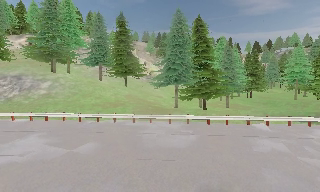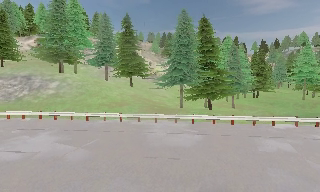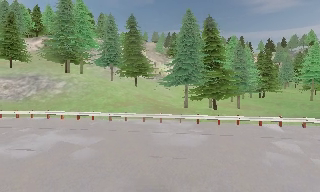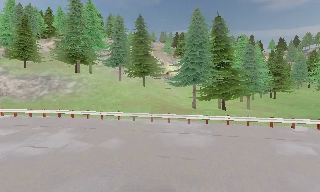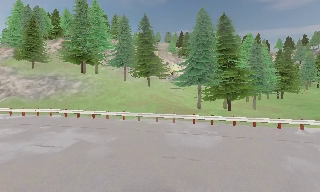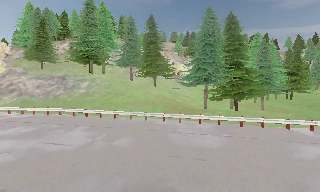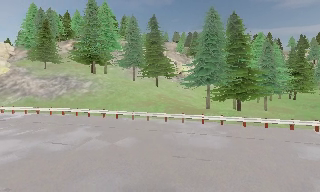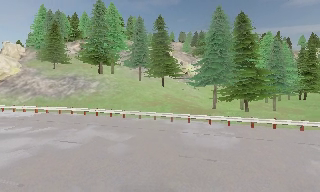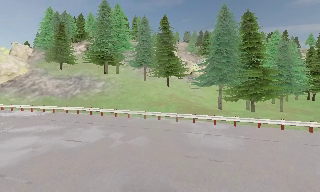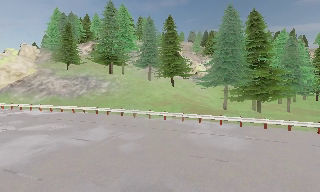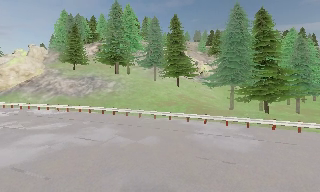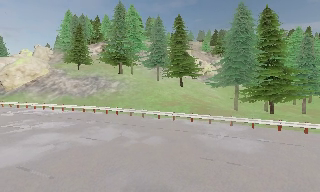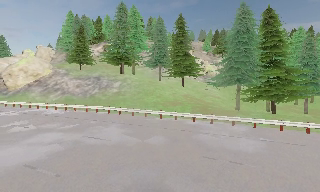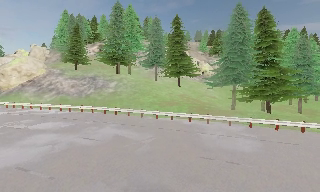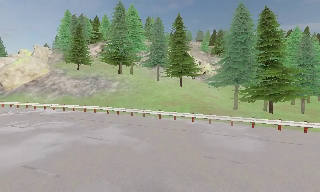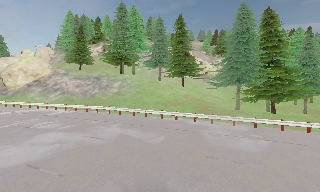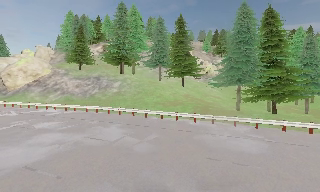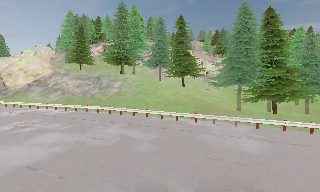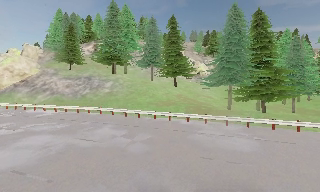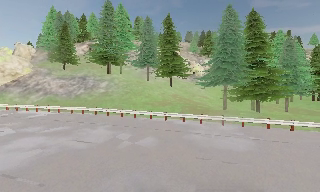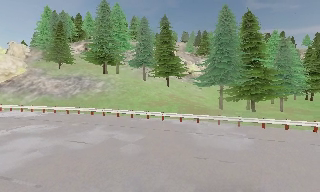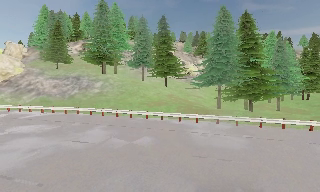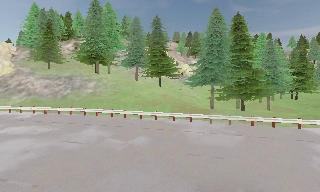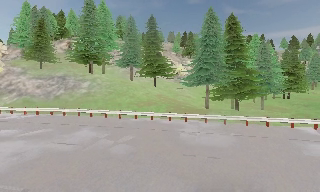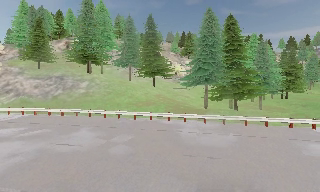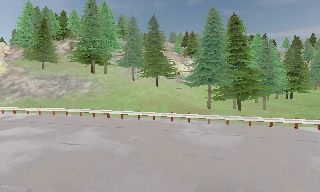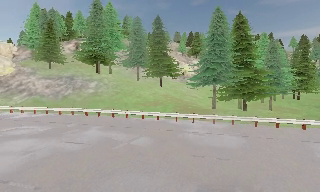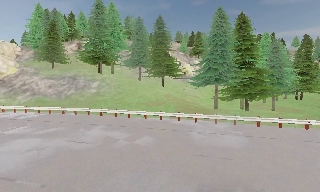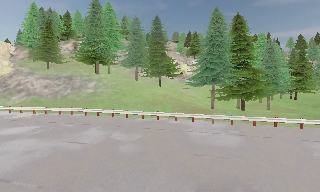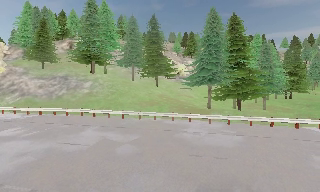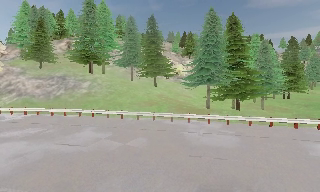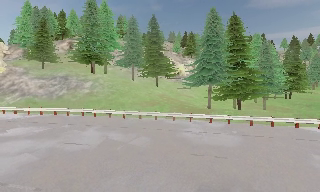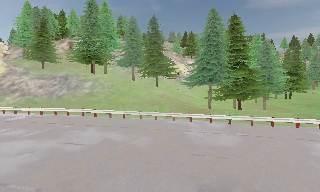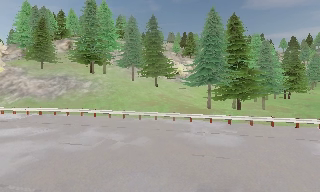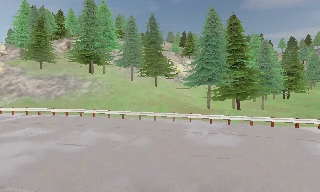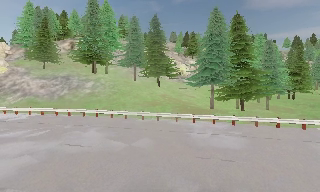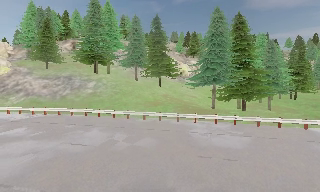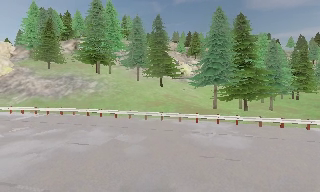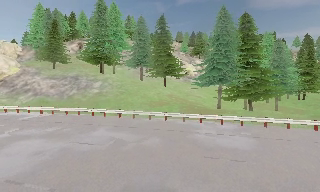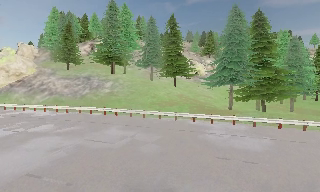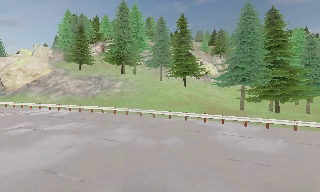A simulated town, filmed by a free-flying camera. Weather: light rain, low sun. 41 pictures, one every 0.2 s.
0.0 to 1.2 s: The camera swings to its left by about 10 degrees, and the scene slides to the right.
1.2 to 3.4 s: The camera shifts only a little, or ends up much as it began.
3.4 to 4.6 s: The camera swings to its right by about 10 degrees, and the scene slides to the left.
4.6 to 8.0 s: The camera travels to its left, about 0.5 m, so close, fixed things drift to the right.
The film runs forward here.
